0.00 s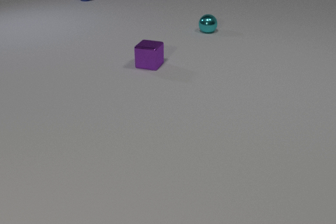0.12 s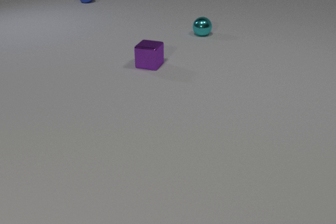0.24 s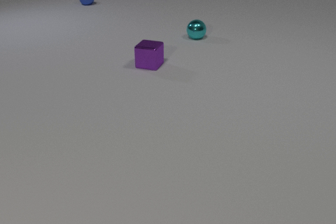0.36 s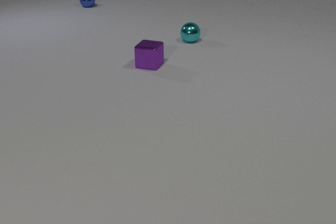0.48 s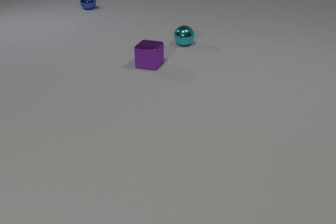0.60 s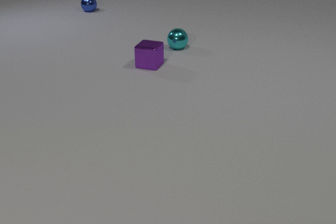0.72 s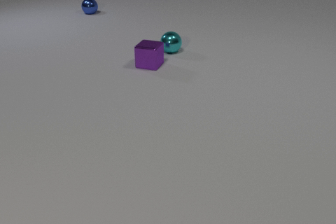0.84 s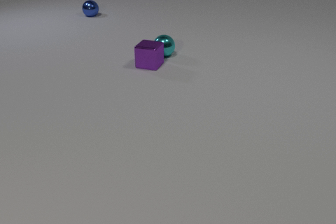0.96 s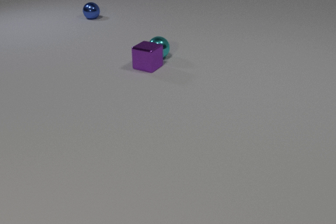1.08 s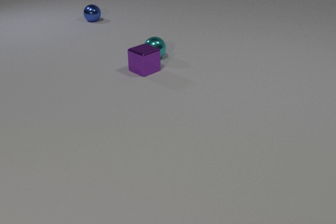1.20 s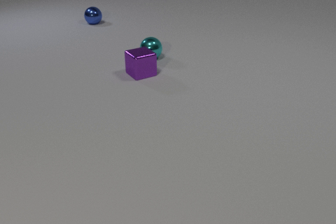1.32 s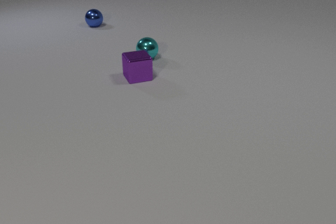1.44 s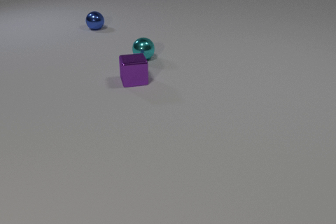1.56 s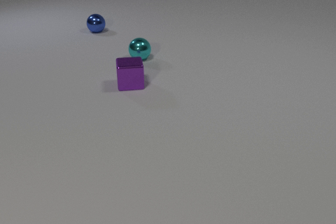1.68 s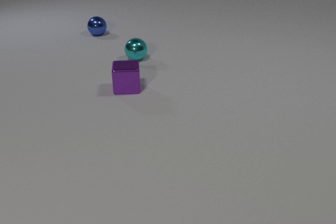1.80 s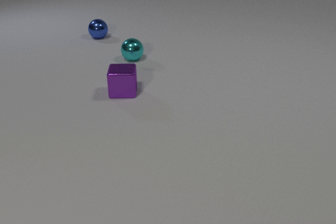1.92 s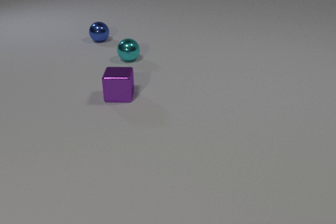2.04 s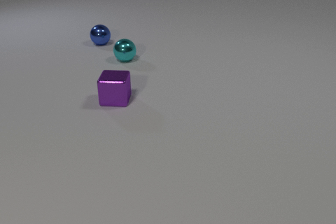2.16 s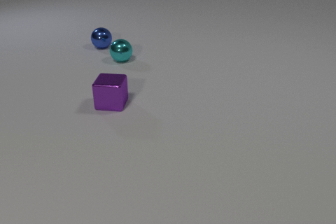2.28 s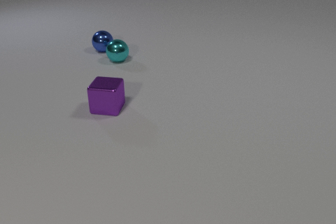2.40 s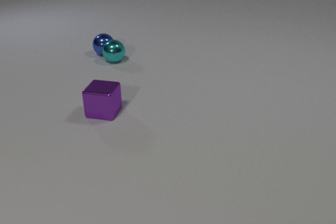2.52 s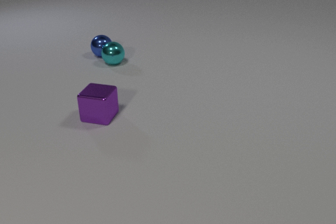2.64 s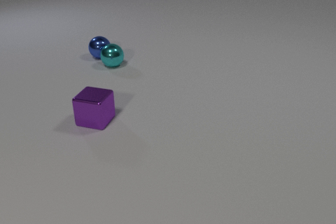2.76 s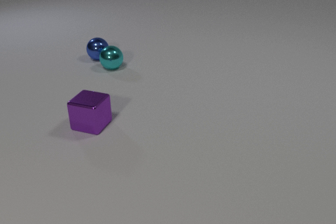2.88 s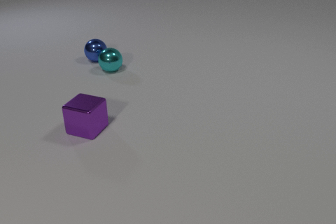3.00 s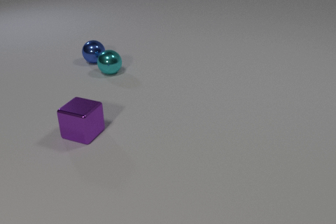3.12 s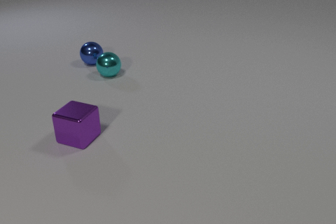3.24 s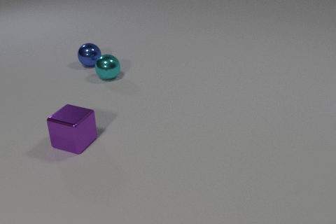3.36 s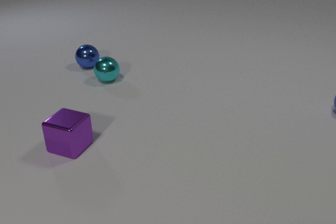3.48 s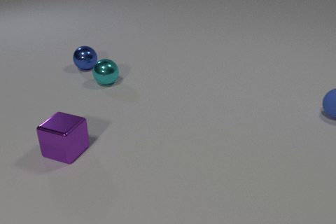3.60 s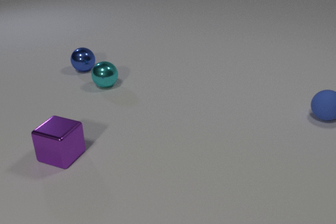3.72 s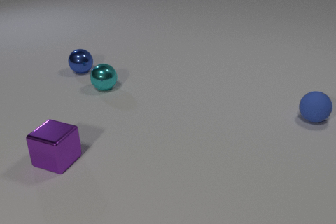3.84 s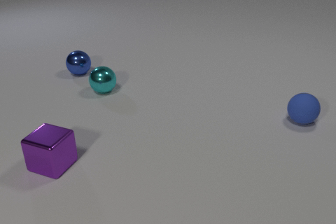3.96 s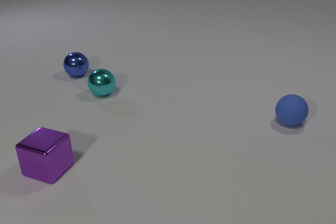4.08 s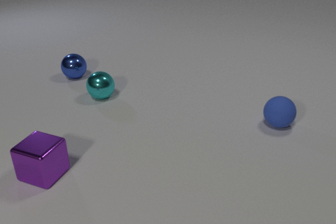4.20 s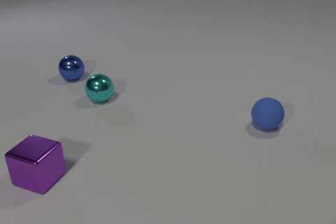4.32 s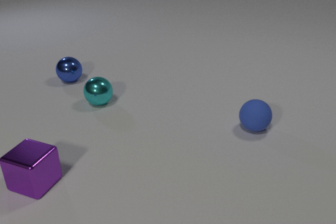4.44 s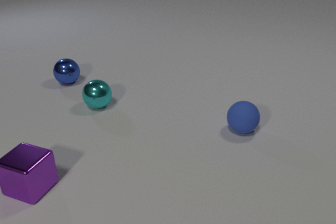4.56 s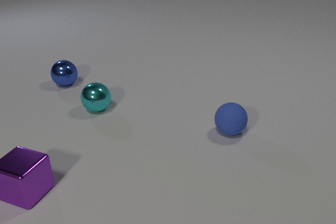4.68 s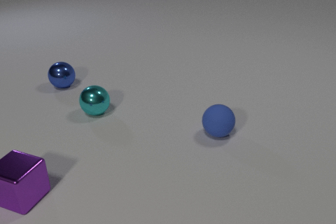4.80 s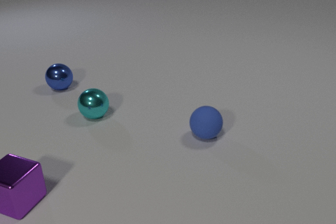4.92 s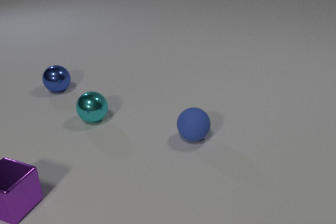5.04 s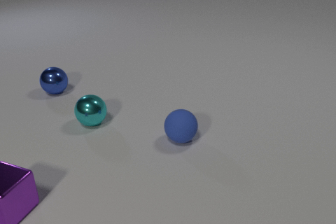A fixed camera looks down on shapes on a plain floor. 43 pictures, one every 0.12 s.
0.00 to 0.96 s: The cyan metal sphere rolls toward the camera and to the left. The blue metal sphere rolls toward the camera. The cyan metal sphere and the purple metal cube collide.
0.96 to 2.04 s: The cyan metal sphere rolls to the left. The purple metal cube slides toward the camera and to the left, spins clockwise seen from above by about 60 degrees, its near face sliding to the left. The blue metal sphere rolls toward the camera.
2.04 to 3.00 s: The cyan metal sphere rolls toward the camera and to the left. The purple metal cube slides toward the camera and to the left. The blue metal sphere rolls toward the camera. The cyan metal sphere and the blue metal sphere collide.
3.00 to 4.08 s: The cyan metal sphere rolls toward the camera. The purple metal cube slides toward the camera and to the left. The blue metal sphere rolls toward the camera and to the left. The blue rubber sphere comes in at the right edge, rolls to the left and toward the camera.
4.08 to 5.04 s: The cyan metal sphere rolls toward the camera. The purple metal cube slides toward the camera and to the left. The blue metal sphere rolls toward the camera and to the left. The blue rubber sphere rolls to the left and toward the camera.
What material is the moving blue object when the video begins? metal.
What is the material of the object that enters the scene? rubber.
How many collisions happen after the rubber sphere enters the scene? 0.
